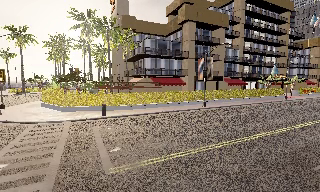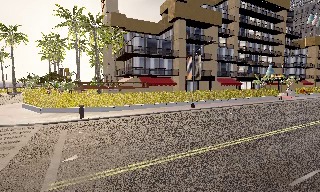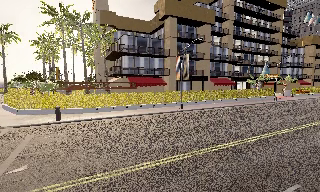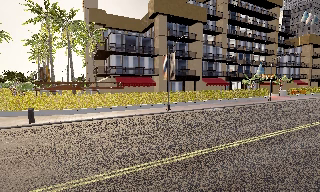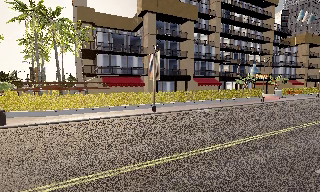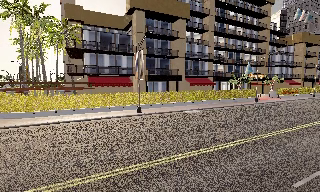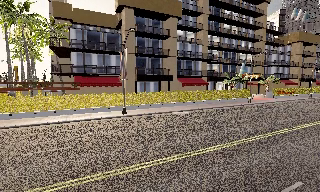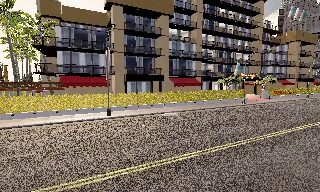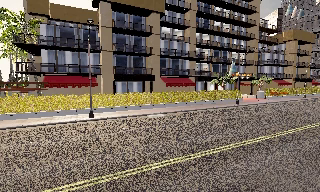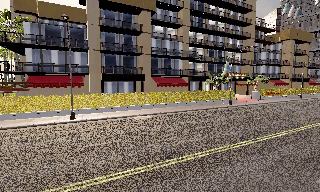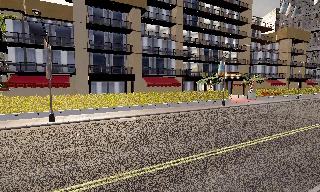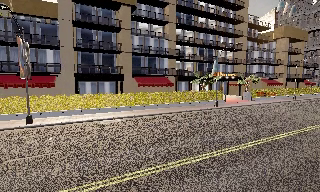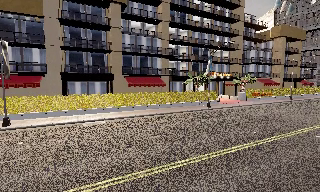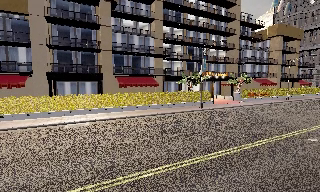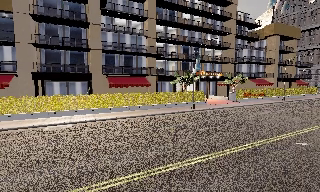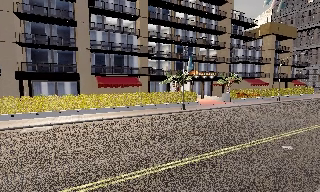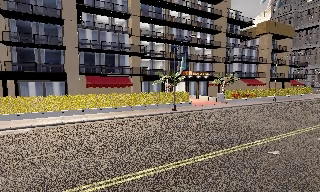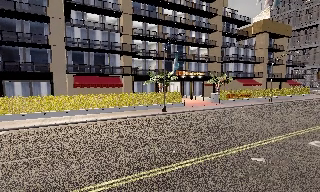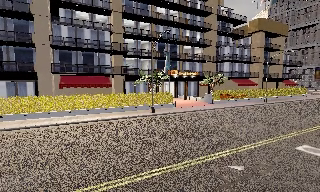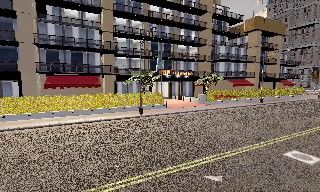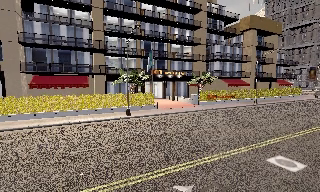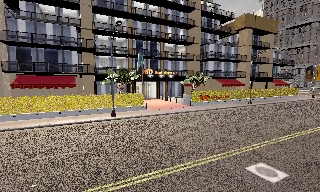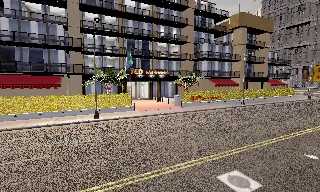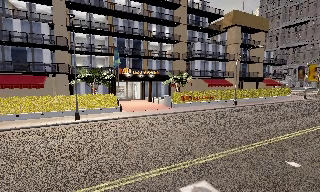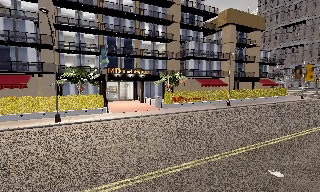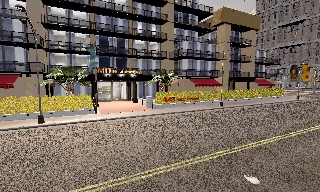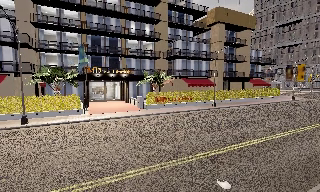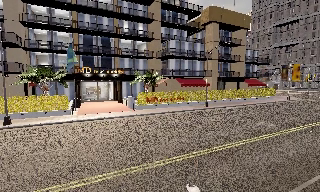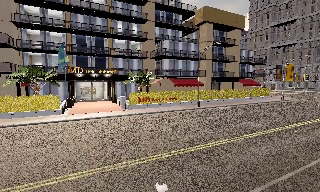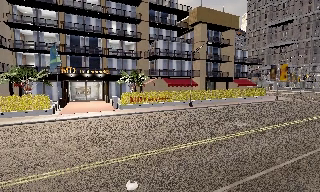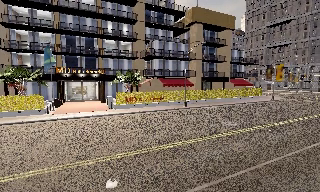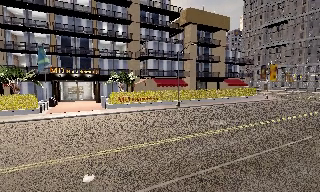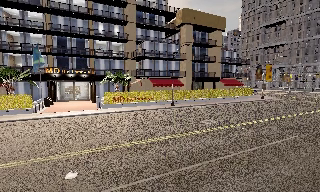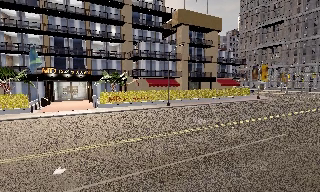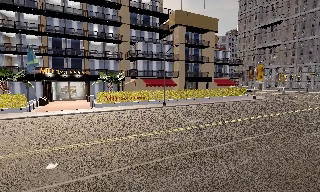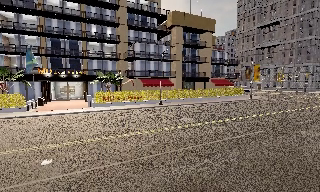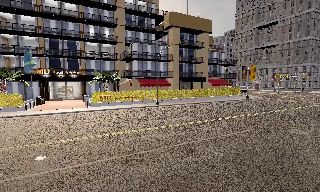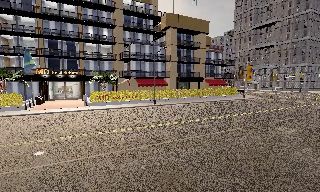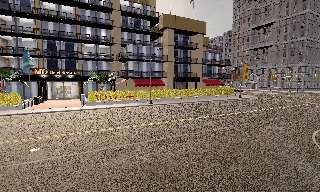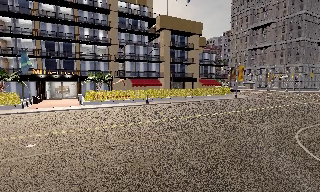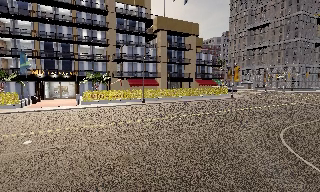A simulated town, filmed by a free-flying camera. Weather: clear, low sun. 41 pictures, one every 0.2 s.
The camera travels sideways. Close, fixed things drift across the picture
to the left.
0.0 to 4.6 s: The camera travels to its right and forward, about 35 m, so close, fixed things drift to the left.
4.6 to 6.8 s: The camera travels to its right, about 10 m, so close, fixed things drift to the left. It loses speed.
6.8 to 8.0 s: The camera travels to its right and backward, about 4 m, so close, fixed things drift to the left.
The film runs forward here.
